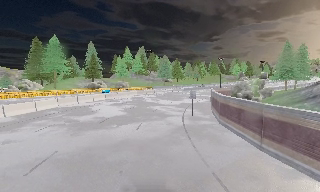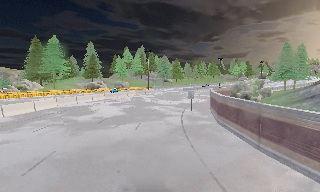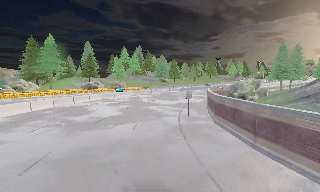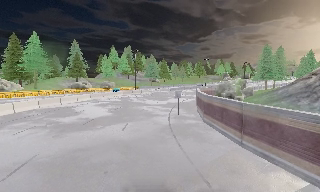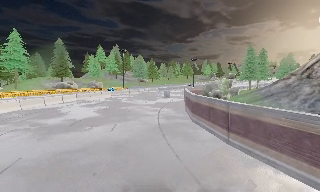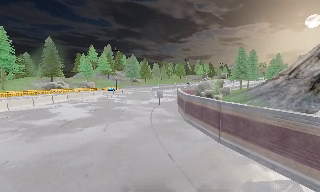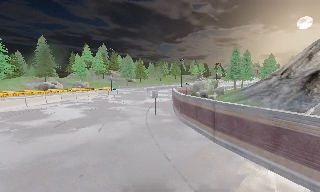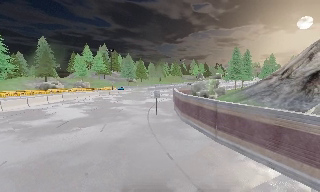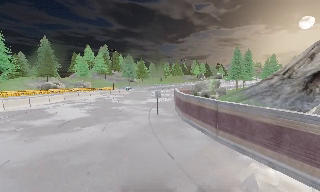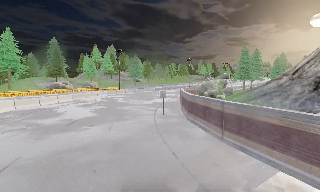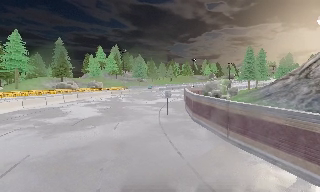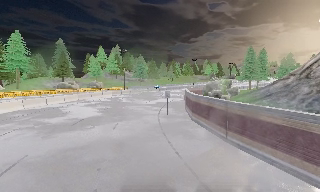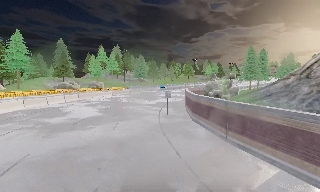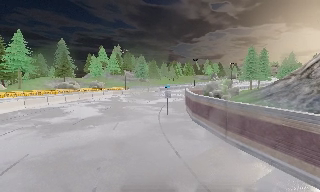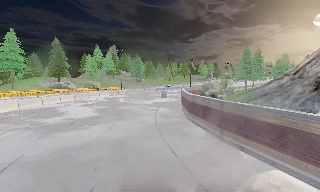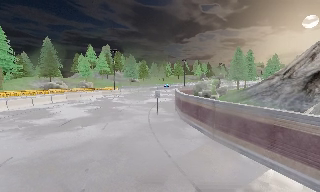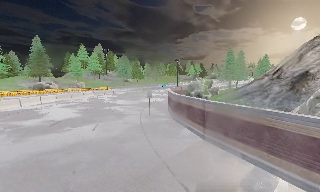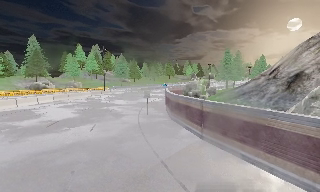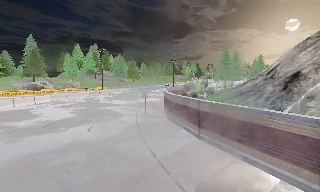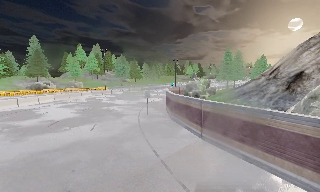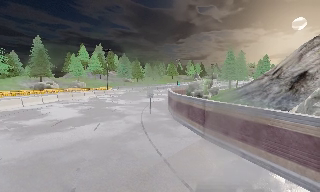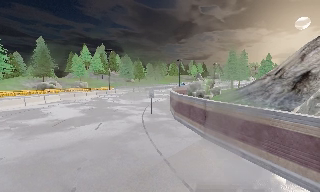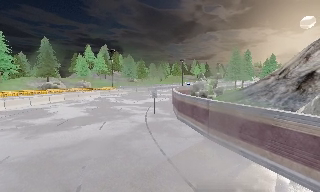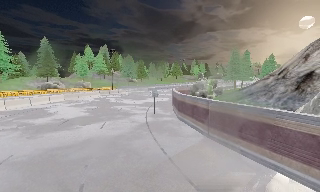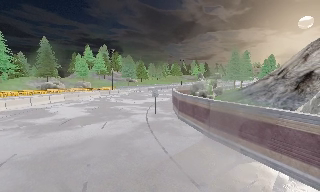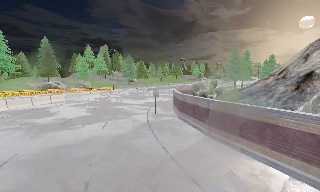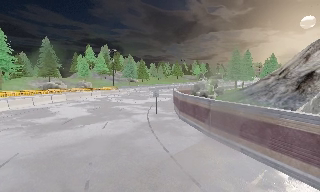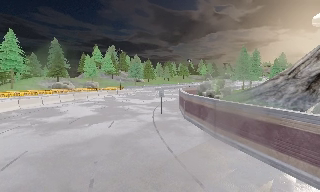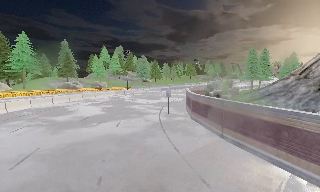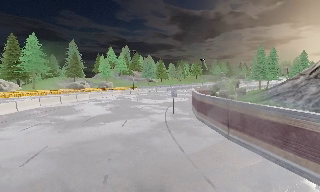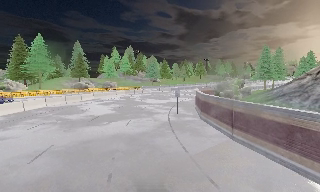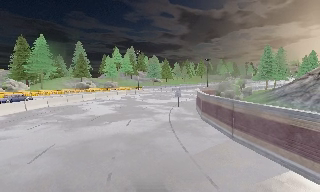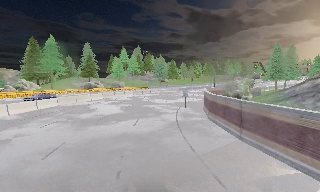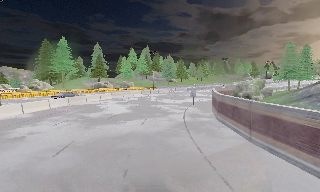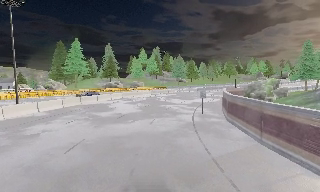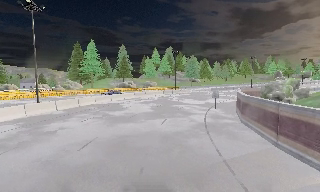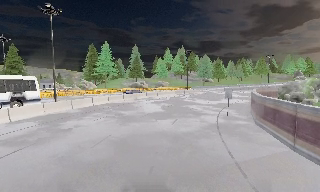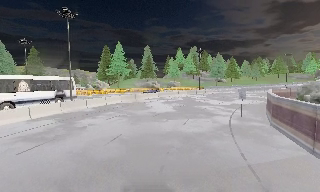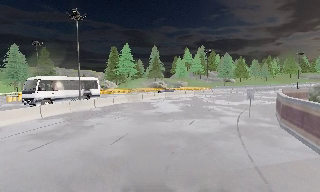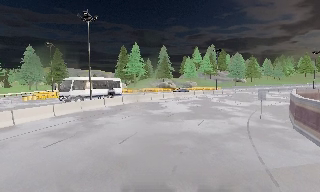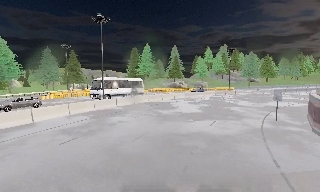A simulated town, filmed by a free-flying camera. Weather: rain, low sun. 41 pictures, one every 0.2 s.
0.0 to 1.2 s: The camera pans to its right, which is clockwise from overhead, by about 15 degrees.
1.2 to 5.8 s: The camera travels backward, about 1 m, so what stands in front gets smaller.
5.8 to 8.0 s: The scene slides to the right, as the camera pans about 35 degrees to its left. It travels to its right, about 0.5 m.
The film runs backward here.
